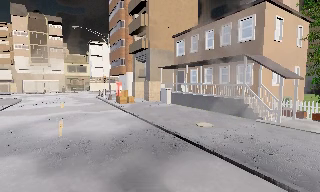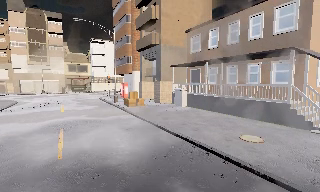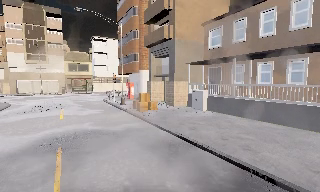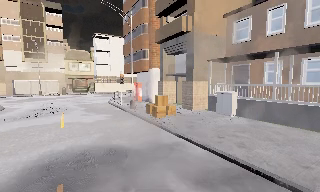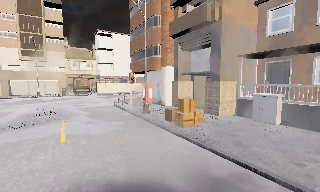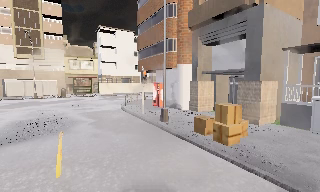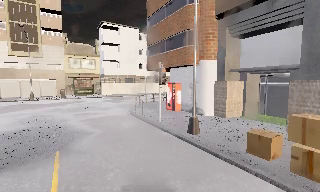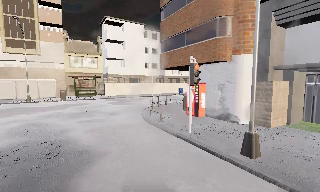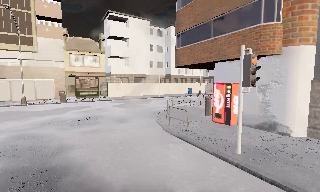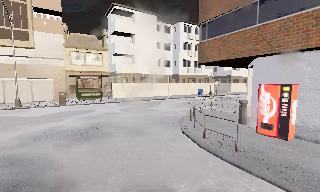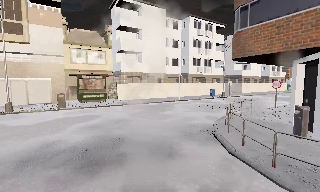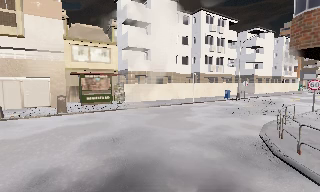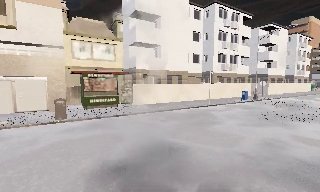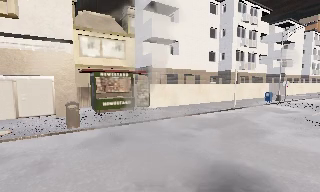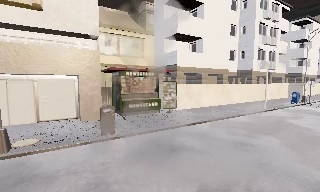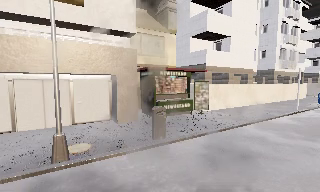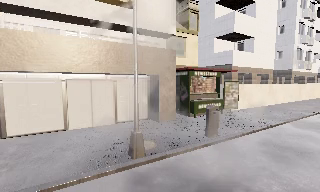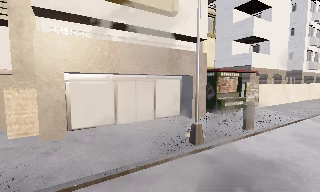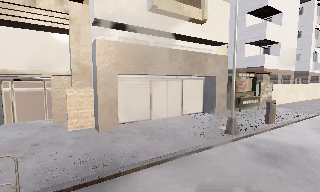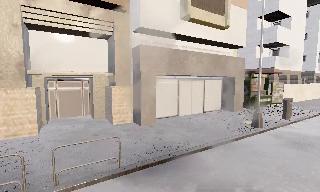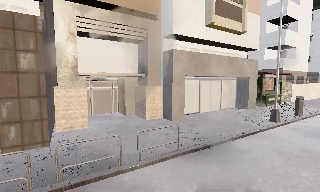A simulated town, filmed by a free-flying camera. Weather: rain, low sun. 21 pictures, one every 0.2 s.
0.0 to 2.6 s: The camera travels forward and to its left, about 30 m, so what stands in front looms larger.
2.6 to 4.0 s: The camera travels to its left, about 13 m, so close, fixed things drift to the right.
The film runs backward here.
